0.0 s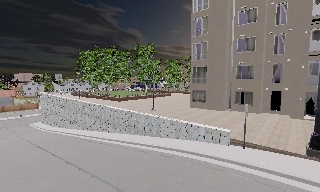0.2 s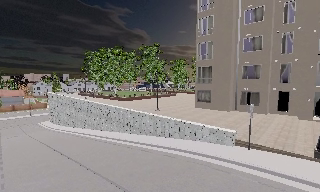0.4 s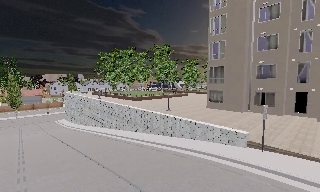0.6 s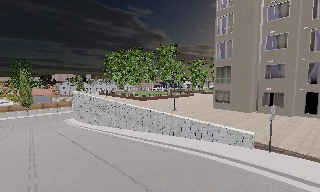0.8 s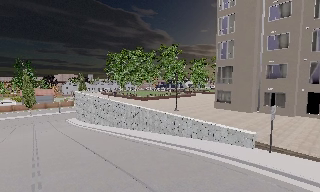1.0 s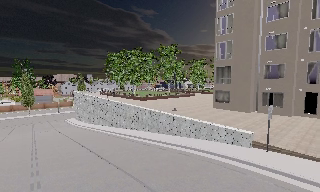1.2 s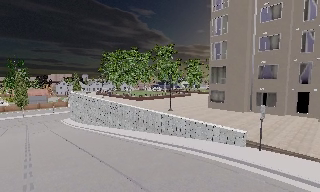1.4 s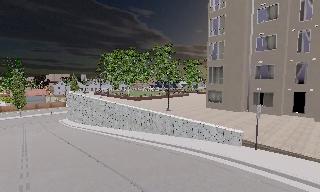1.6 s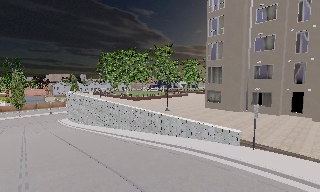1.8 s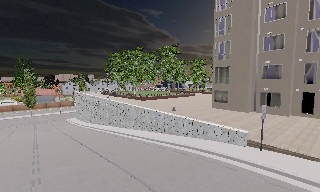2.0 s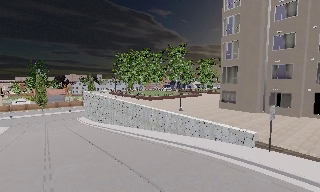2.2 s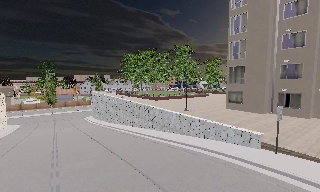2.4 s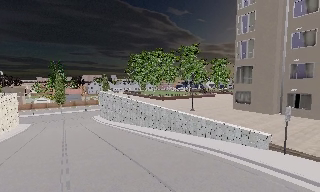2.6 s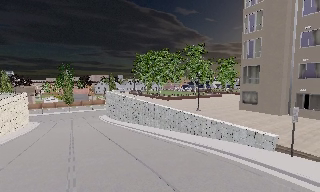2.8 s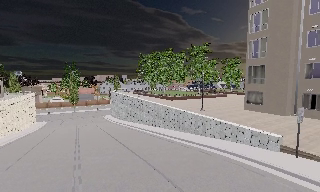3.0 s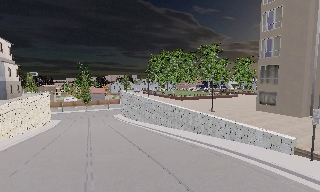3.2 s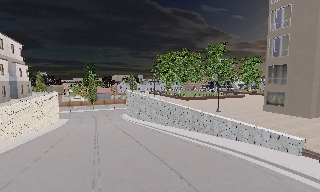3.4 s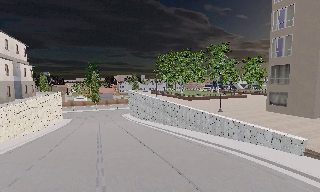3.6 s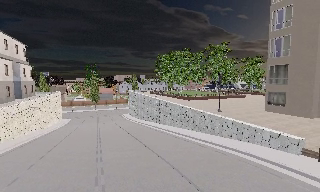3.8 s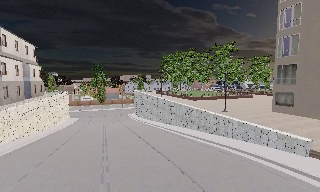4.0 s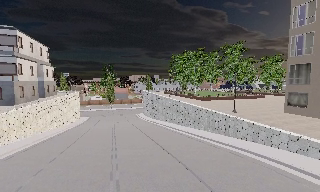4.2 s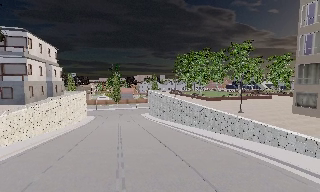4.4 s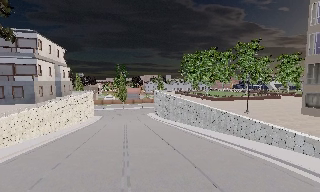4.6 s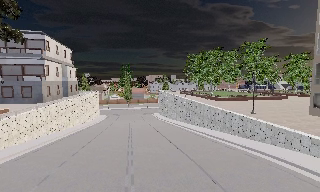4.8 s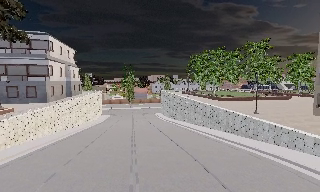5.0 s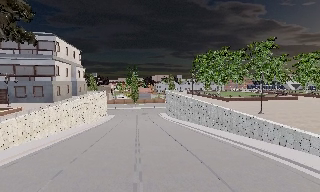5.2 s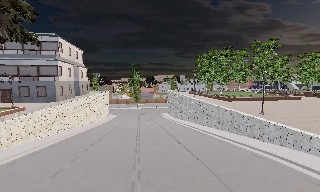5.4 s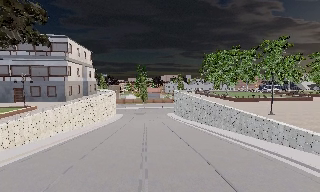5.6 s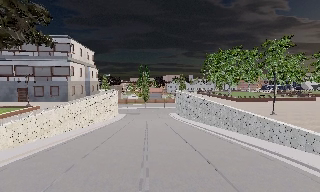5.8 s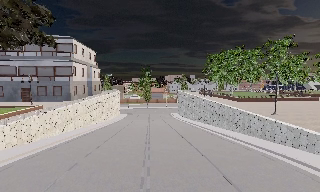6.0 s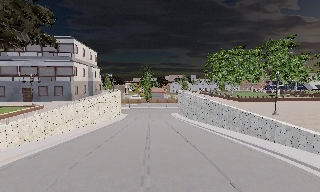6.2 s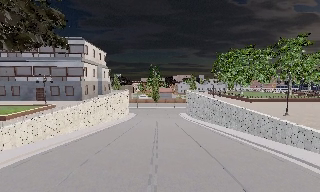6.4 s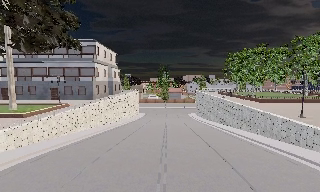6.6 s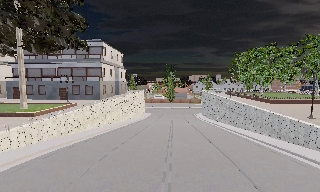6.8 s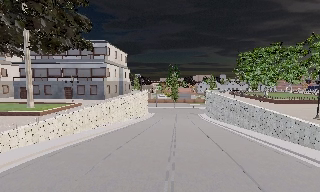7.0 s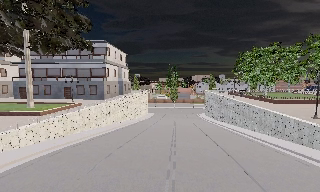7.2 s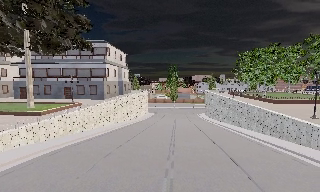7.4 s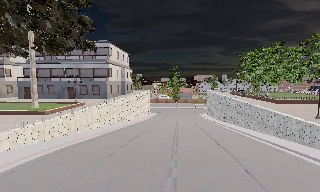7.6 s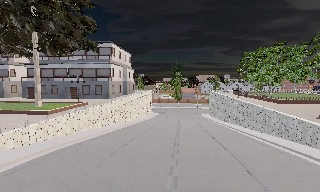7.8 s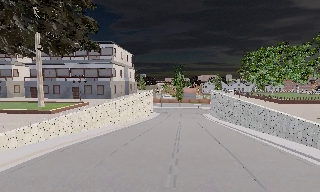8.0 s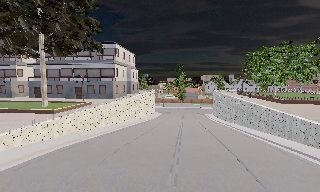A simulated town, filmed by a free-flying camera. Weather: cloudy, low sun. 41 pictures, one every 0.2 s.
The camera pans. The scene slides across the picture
to the right.
The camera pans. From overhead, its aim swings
counterclockwise.
0.0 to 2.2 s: The scene slides to the right, as the camera pans about 15 degrees to its left. It travels backward and to its right, about 1 m, so what stands in front gets smaller.
2.2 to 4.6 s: The camera pans to its left, which is counterclockwise from overhead, by about 25 degrees. It travels backward, about 1 m, so what stands in front gets smaller.
4.6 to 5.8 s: The camera travels backward, about 0.5 m, so what stands in front gets smaller.
5.8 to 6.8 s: The camera shifts only a little, or ends up much as it began.
6.8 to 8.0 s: The camera travels backward, about 0.5 m, so what stands in front gets smaller.
The film runs backward here.
